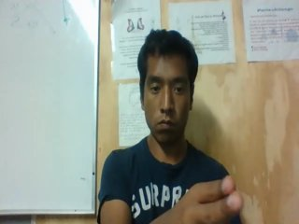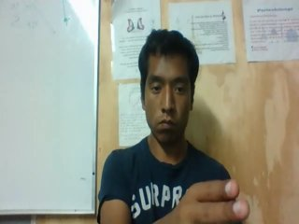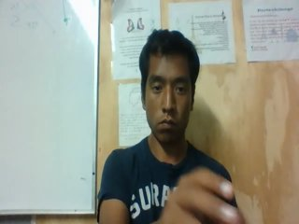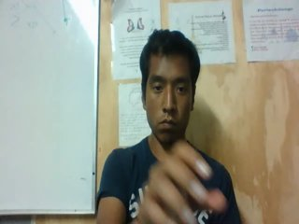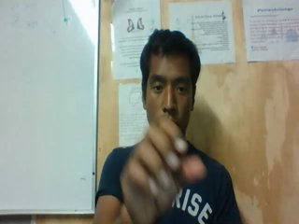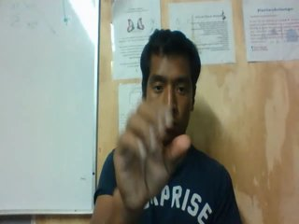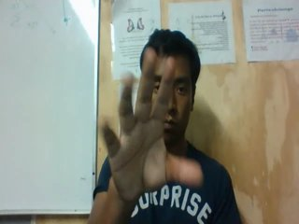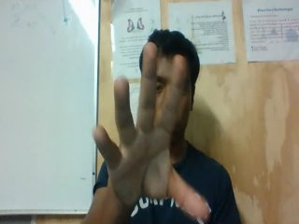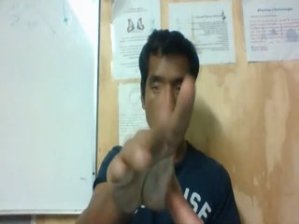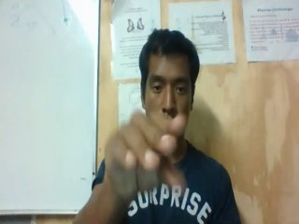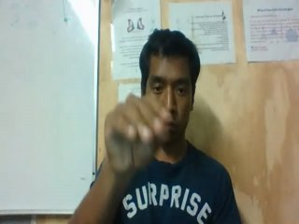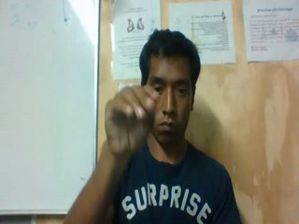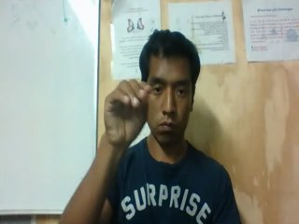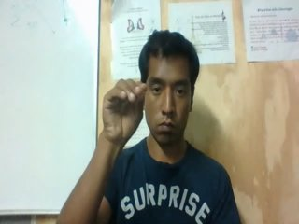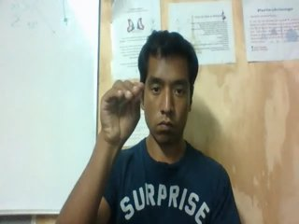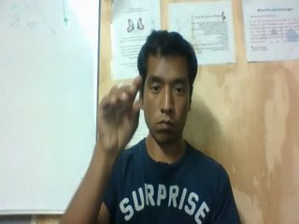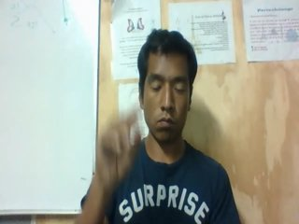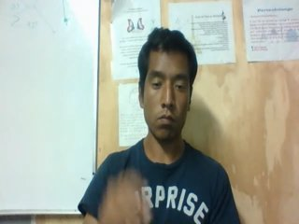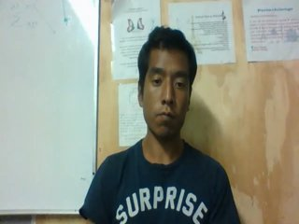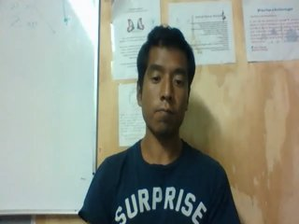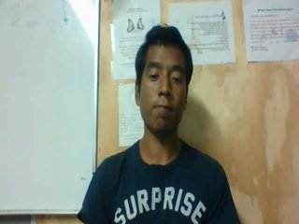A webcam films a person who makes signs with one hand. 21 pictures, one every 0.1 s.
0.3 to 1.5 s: Zoom out.
1.6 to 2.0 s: Non-gesture.
